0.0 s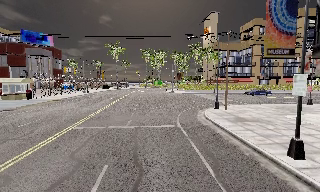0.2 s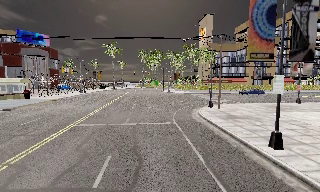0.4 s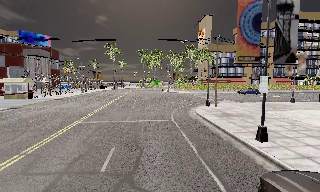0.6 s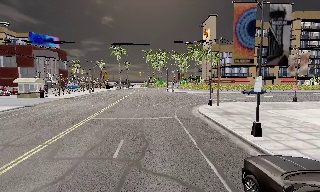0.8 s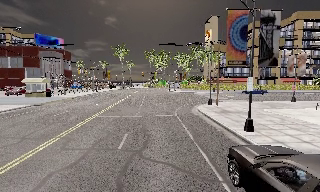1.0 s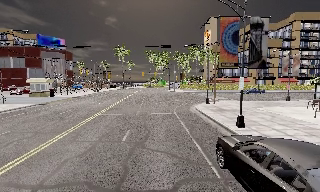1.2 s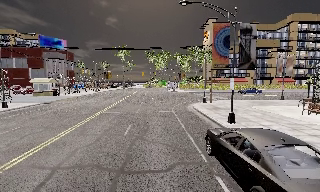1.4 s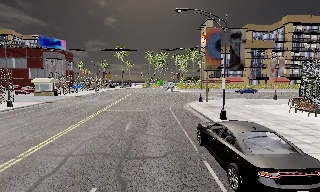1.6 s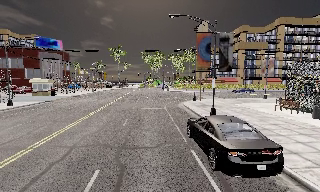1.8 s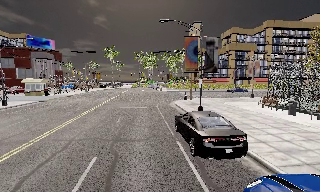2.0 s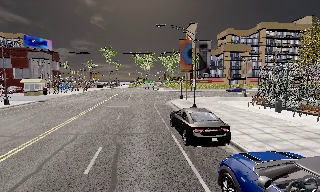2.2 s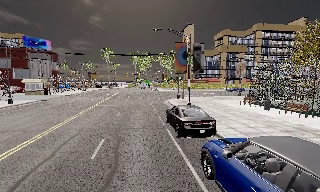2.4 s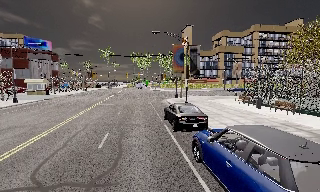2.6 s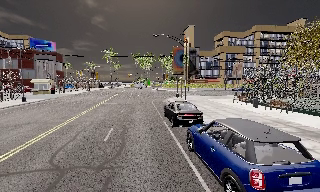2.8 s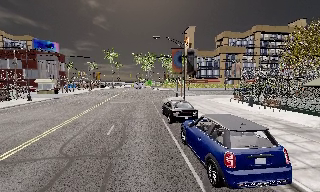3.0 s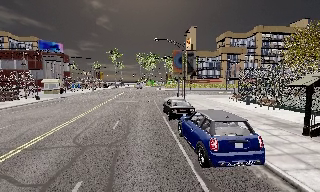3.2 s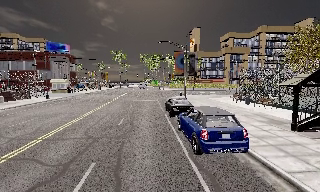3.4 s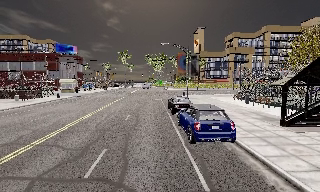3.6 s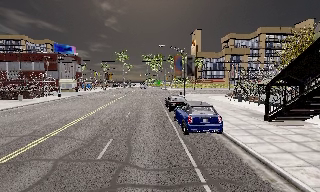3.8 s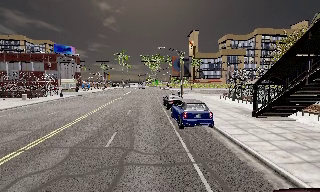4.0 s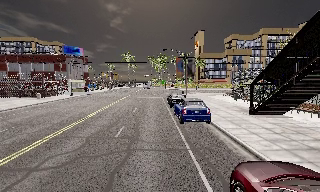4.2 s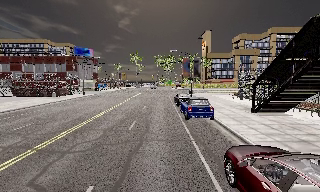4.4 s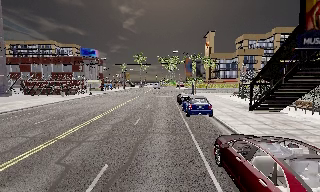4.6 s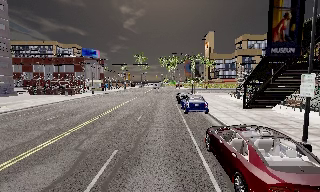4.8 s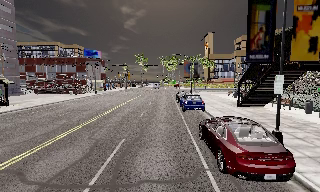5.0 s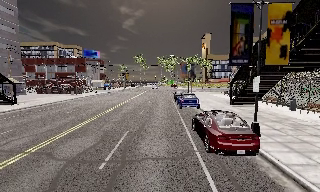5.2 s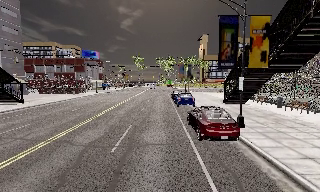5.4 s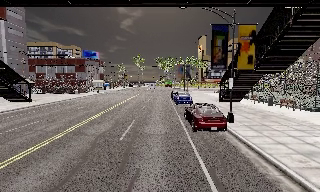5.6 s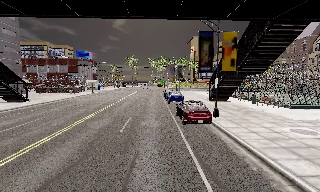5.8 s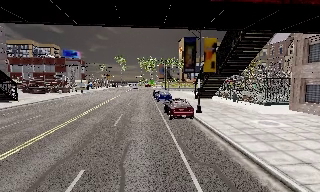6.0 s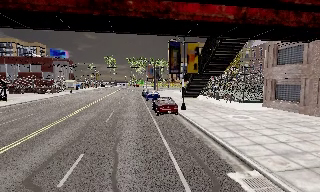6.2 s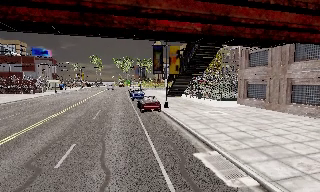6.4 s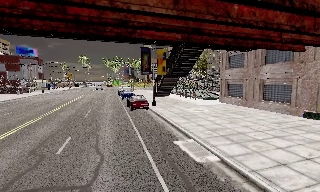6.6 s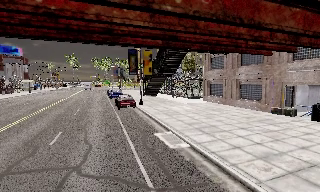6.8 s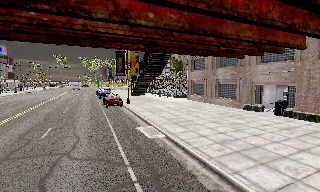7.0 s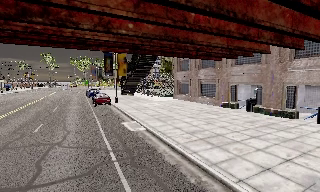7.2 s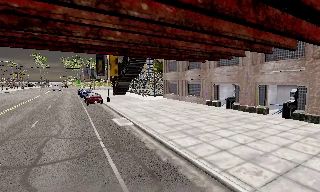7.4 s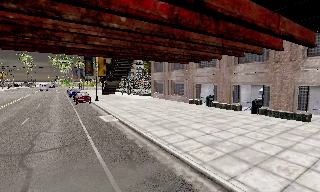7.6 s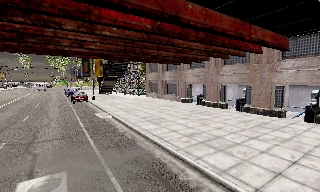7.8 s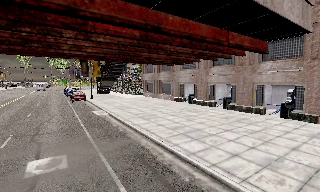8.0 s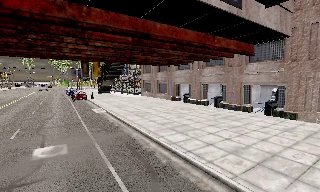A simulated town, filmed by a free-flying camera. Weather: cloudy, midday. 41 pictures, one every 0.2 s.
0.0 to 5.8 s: The camera travels backward, about 30 m, so what stands in front gets smaller.
5.8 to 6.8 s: The camera swings to its right by about 20 degrees, and the scene slides to the left. It travels backward, about 7 m, so what stands in front gets smaller.
6.8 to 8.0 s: The camera travels backward and to its right, about 8 m, so what stands in front gets smaller.
The film runs backward here.
